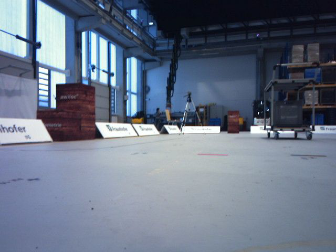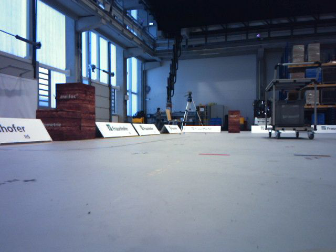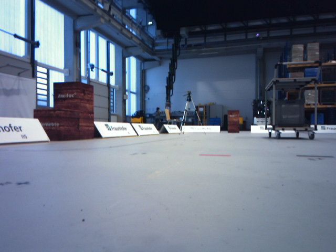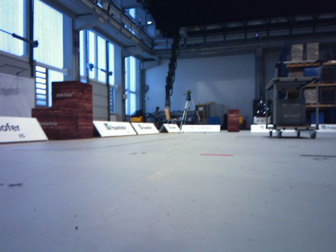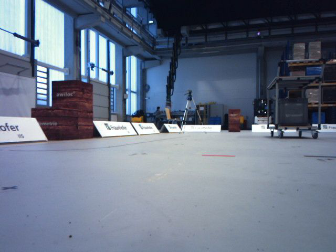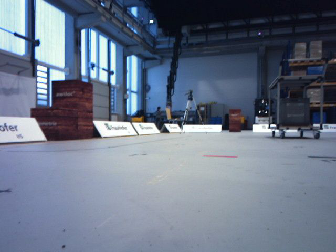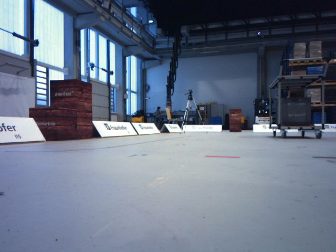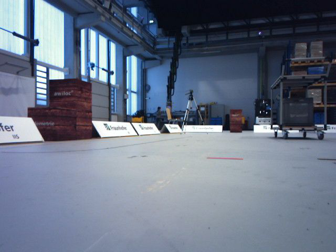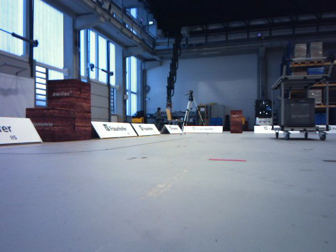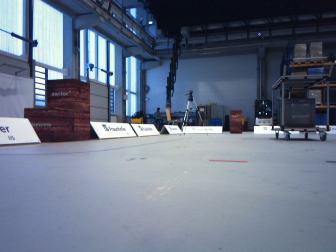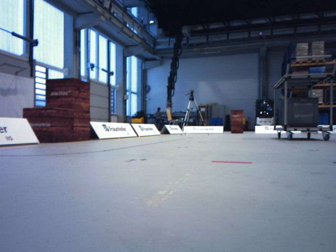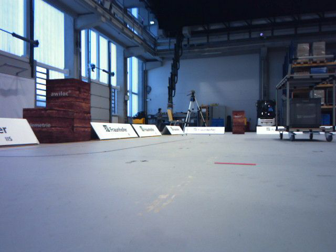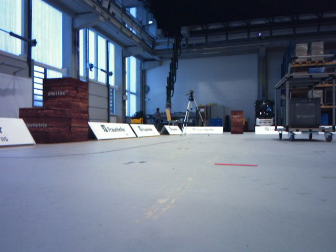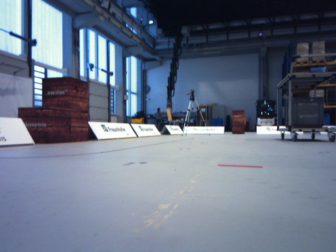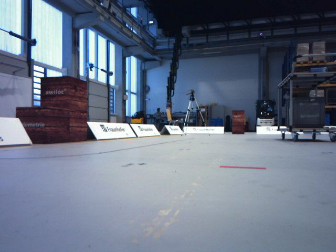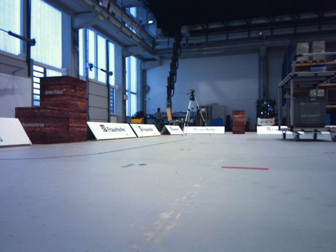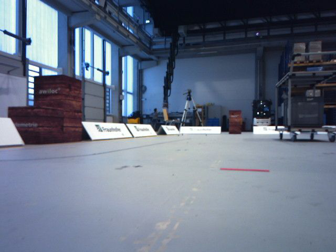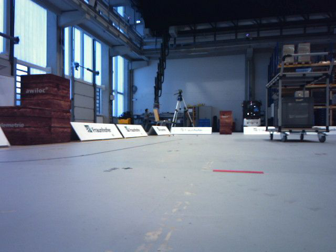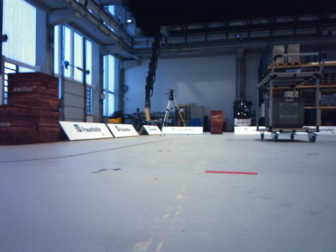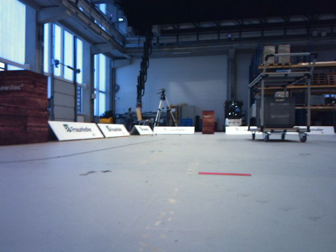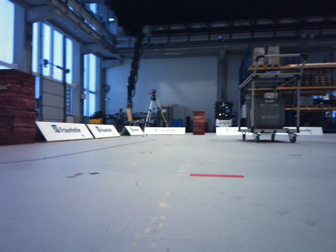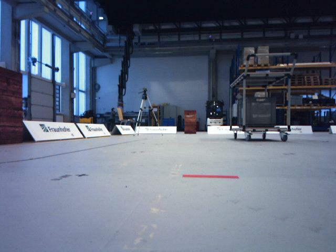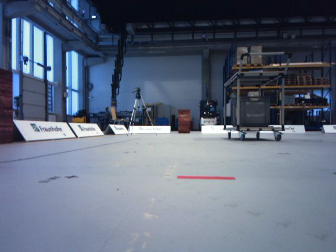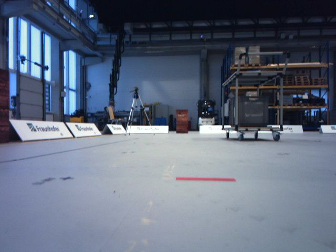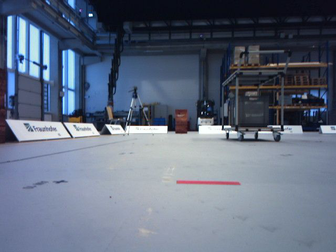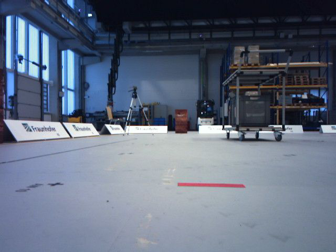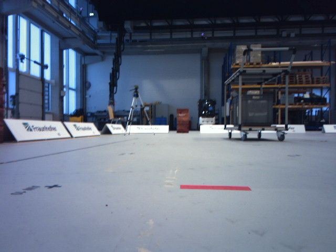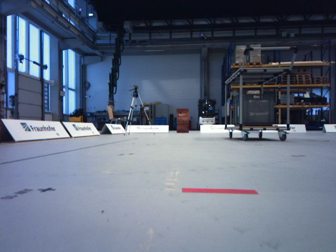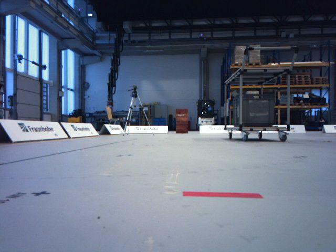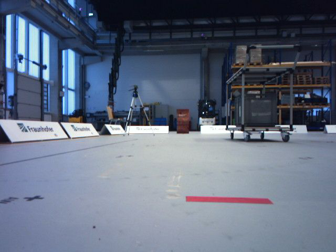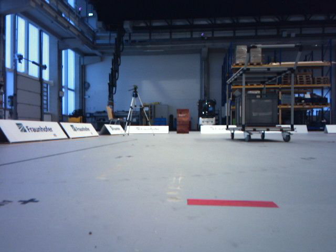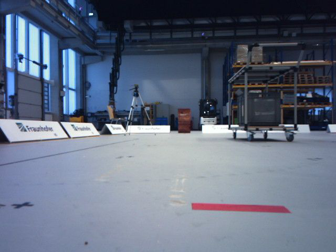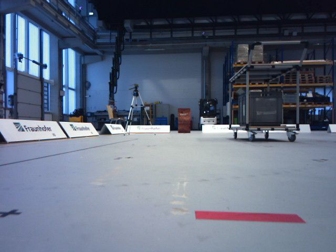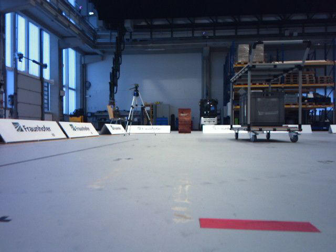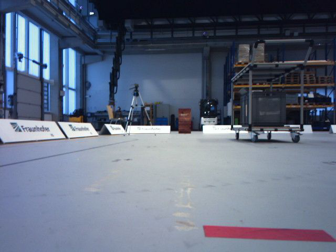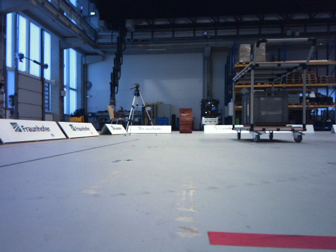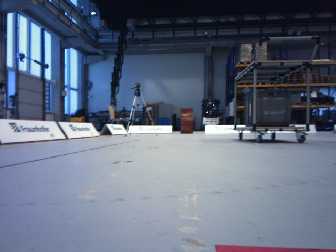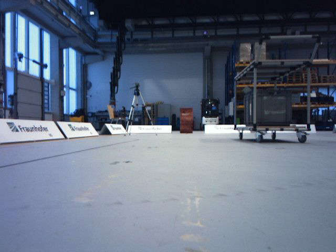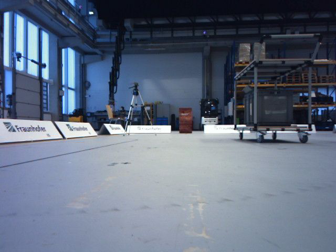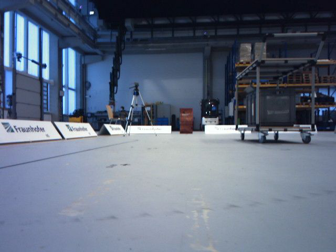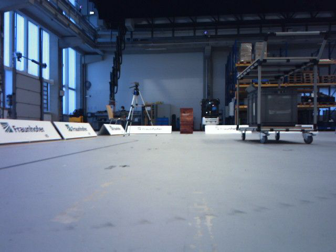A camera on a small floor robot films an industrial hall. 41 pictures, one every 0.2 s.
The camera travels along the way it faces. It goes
forward.
0.0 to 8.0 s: The scene slides to the left, as the camera pans about 10 degrees to its right. It travels forward, about 1.6 m, so what stands in front looms larger.
The film runs forward here.
